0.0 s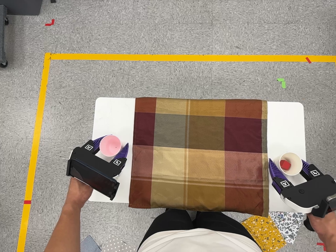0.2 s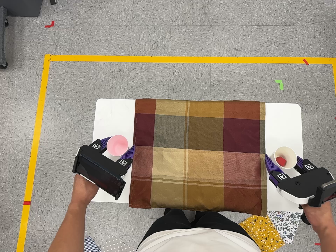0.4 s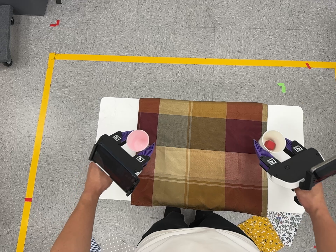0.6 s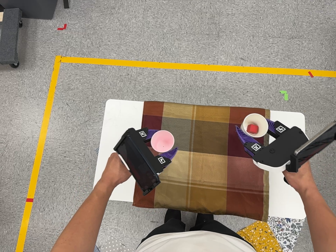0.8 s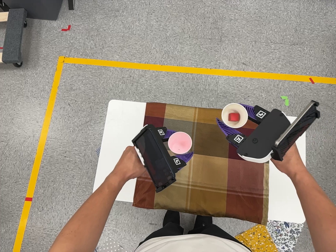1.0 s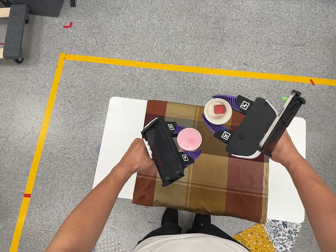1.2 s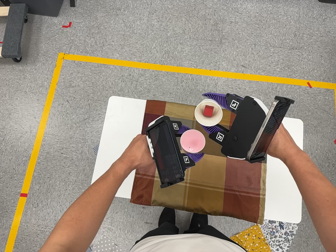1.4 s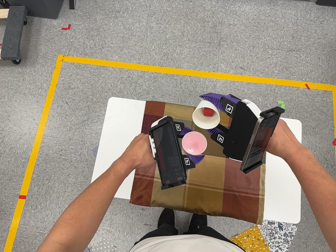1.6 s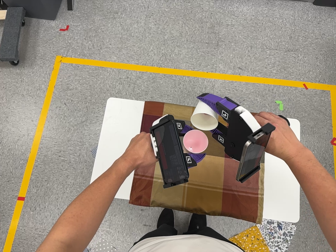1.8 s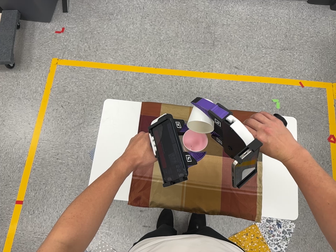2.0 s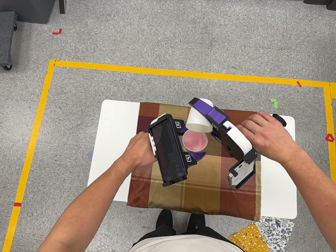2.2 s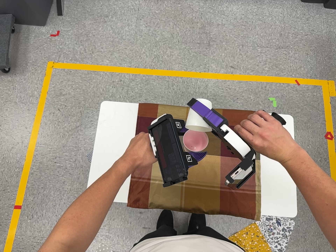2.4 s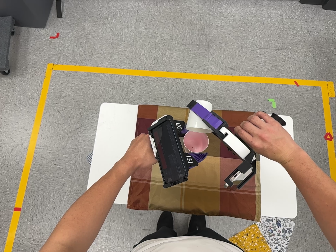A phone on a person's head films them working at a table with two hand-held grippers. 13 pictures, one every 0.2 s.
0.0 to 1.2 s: The camera travels backward, toward the bottom of its view and to its left, about 8 cm, so what stands in front gets smaller.
1.2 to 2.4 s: The camera shifts only a little, or ends up much as it began.
The film runs forward here.
